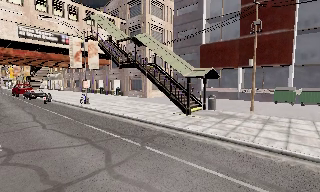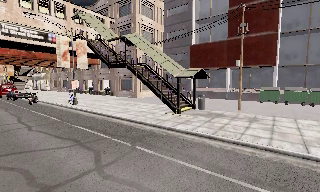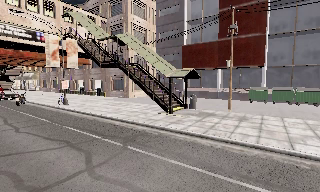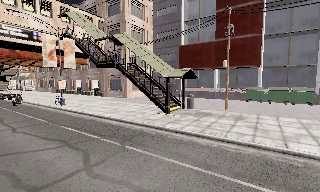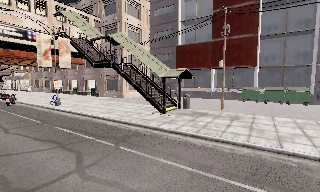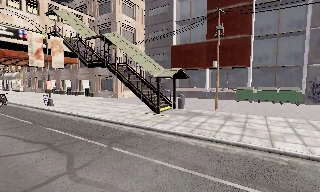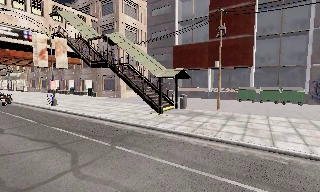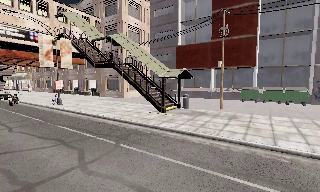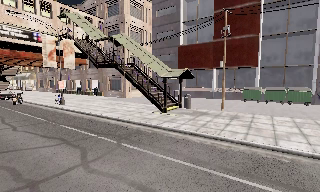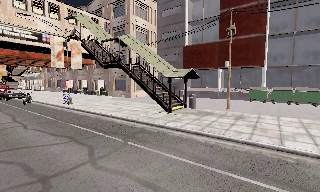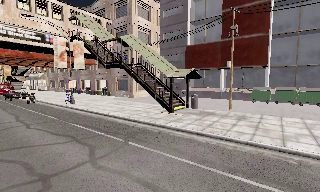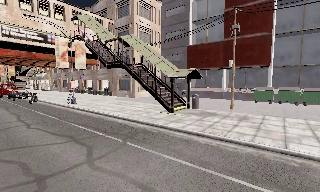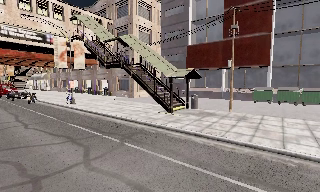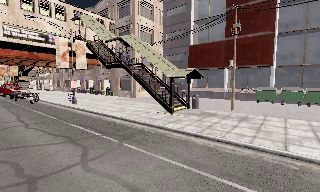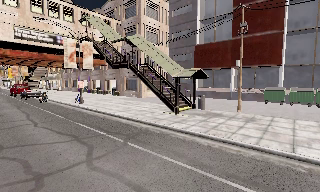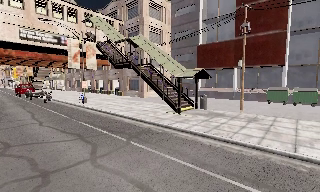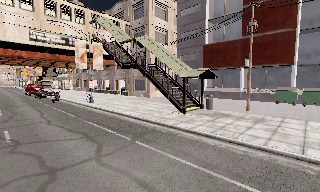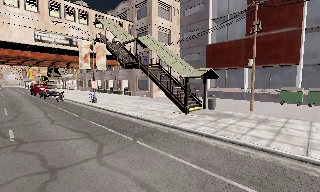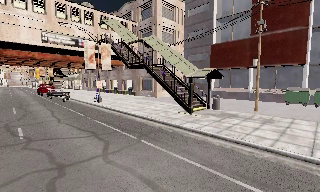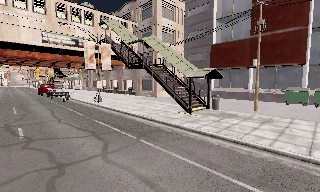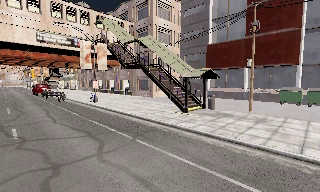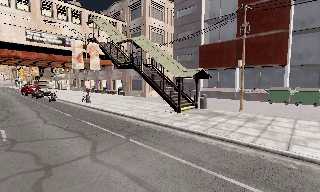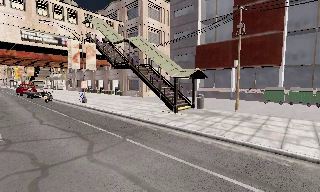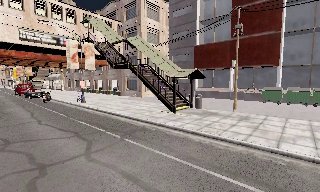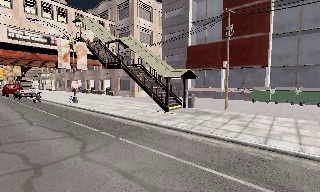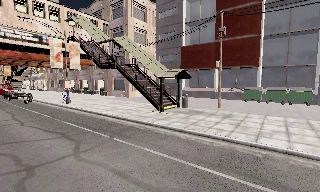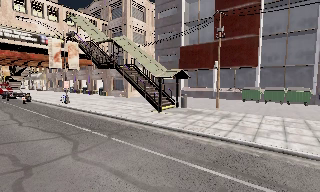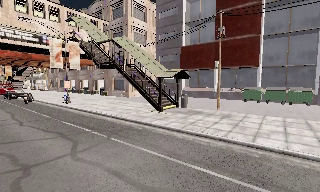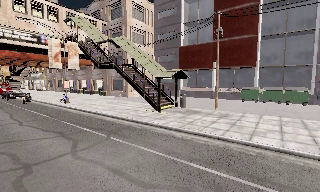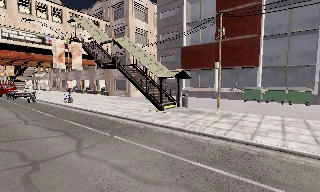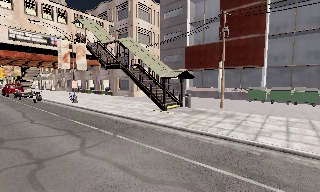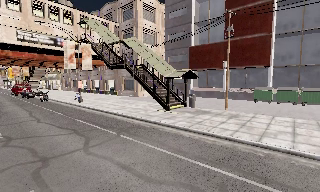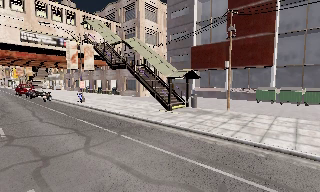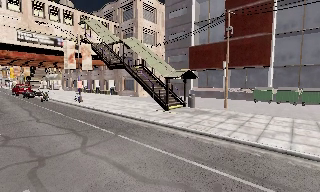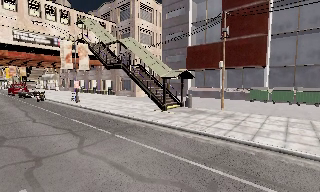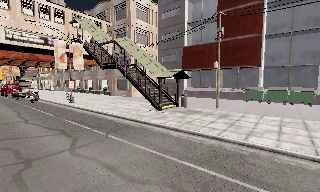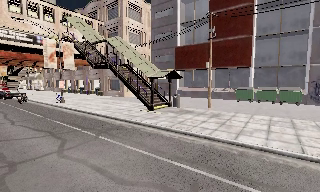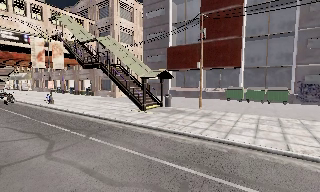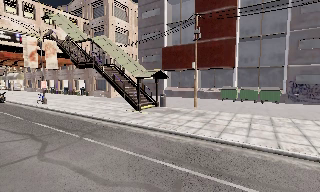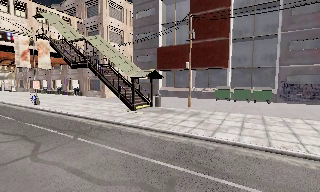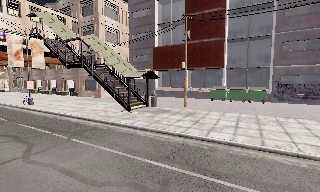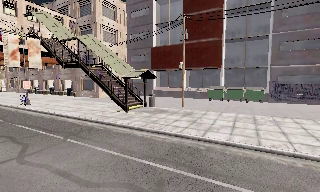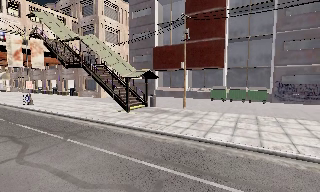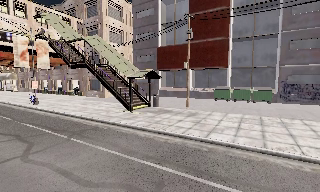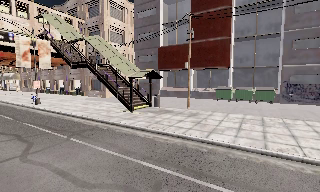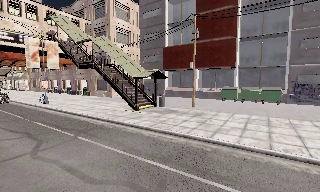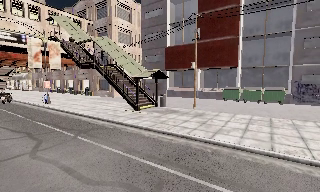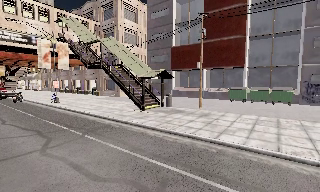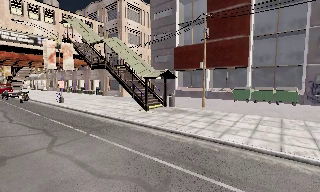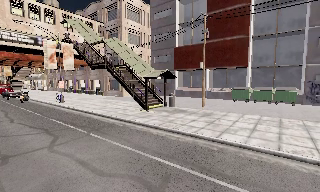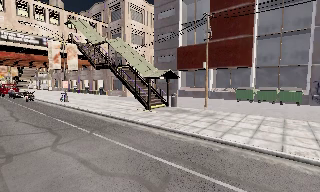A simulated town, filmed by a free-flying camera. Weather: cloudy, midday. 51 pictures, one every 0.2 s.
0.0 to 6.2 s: The camera travels to its right and backward, about 2 m, so close, fixed things drift to the left.
6.2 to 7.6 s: The camera travels to its right, about 0.5 m, so close, fixed things drift to the left.
7.6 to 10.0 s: The camera travels to its right, about 0.5 m.
The film runs backward here.
